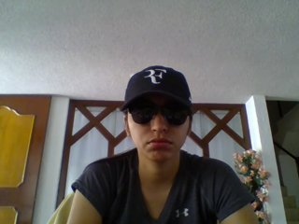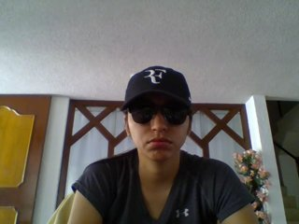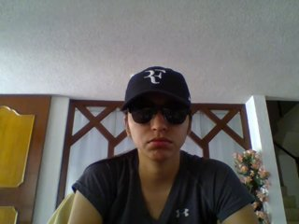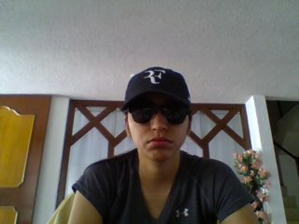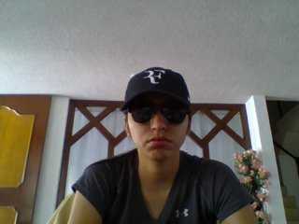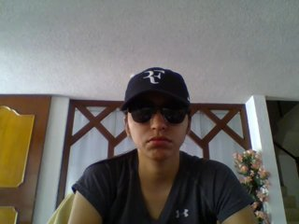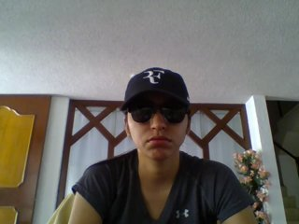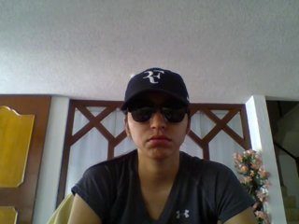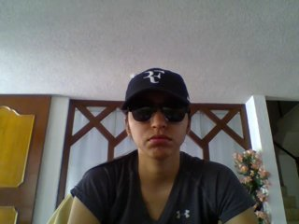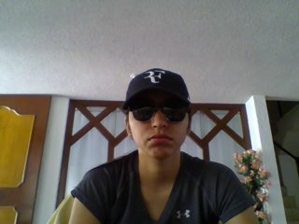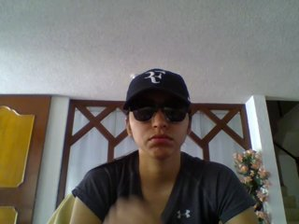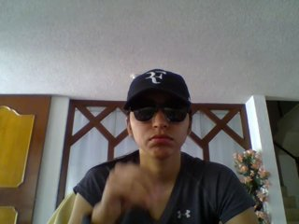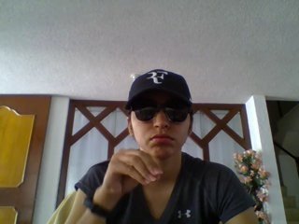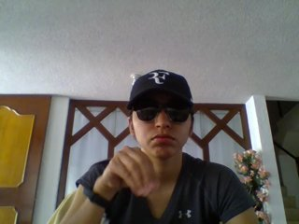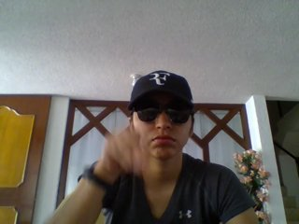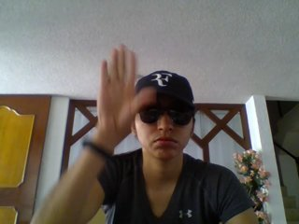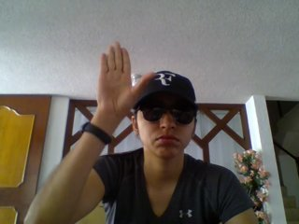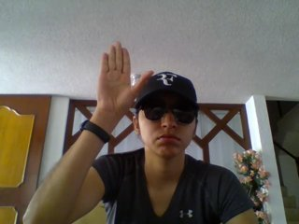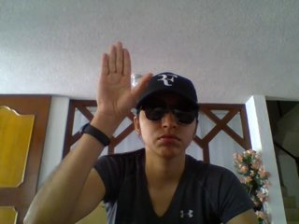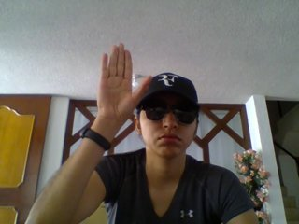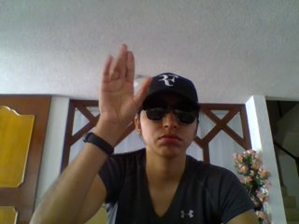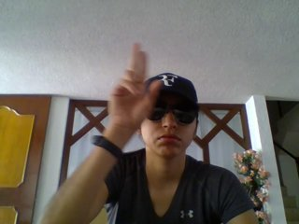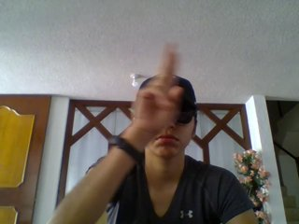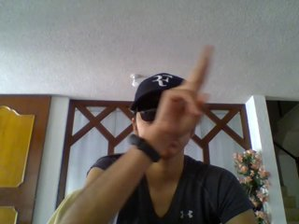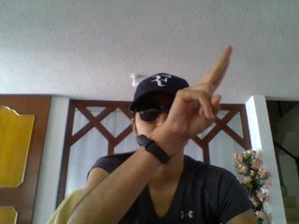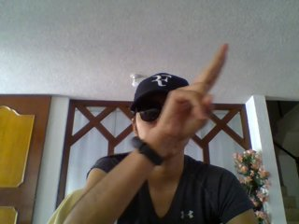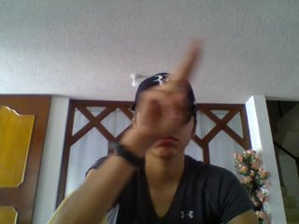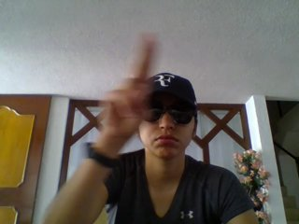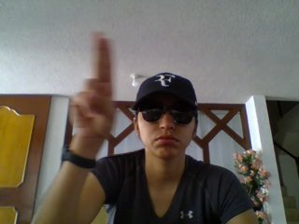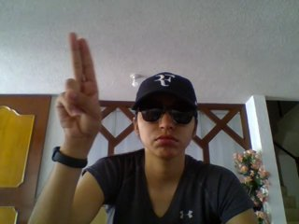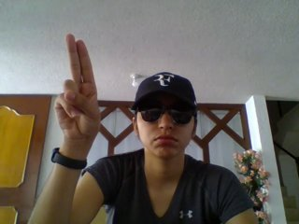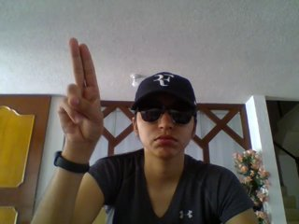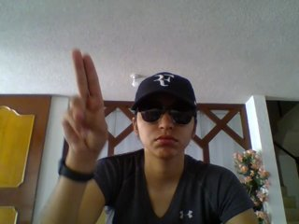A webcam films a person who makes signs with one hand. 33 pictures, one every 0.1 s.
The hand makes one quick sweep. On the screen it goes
upward.
0.0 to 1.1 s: Non-gesture.
1.2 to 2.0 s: On the screen the hand sweeps upward. The name of the sign: Throw up.
2.1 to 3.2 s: Pointing with two fingers.
